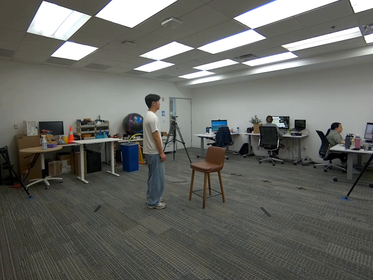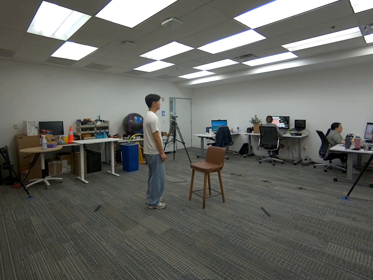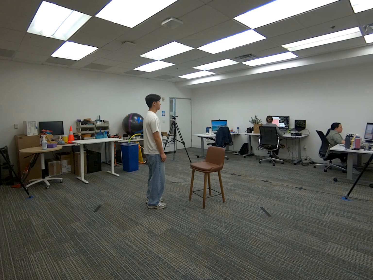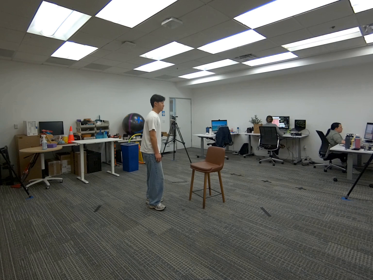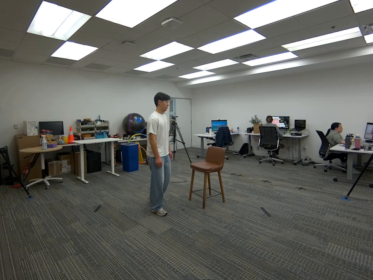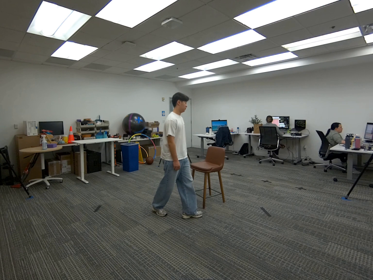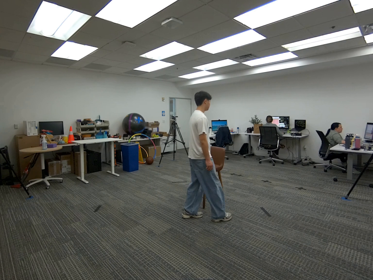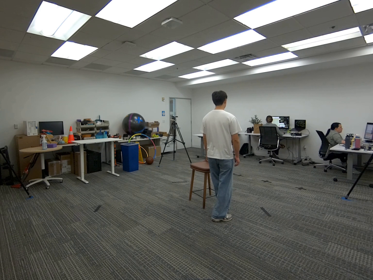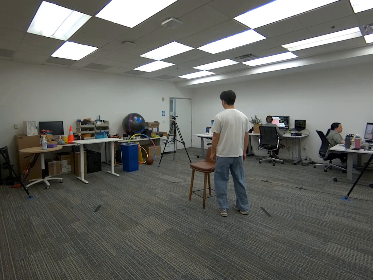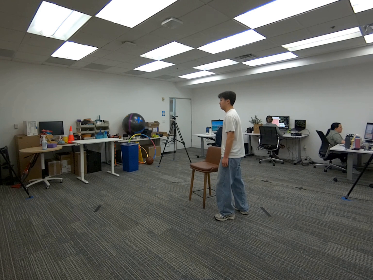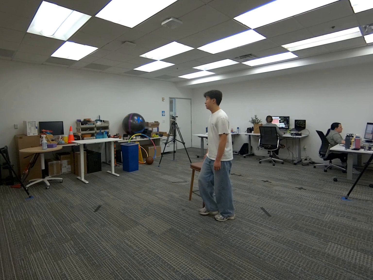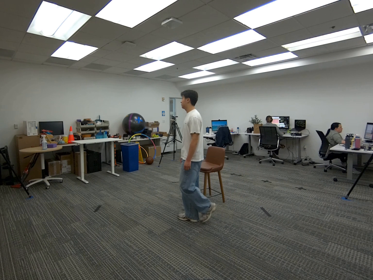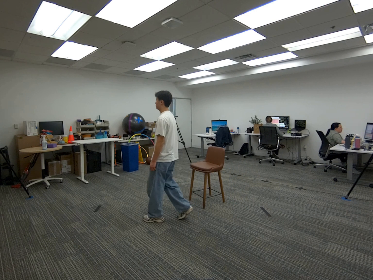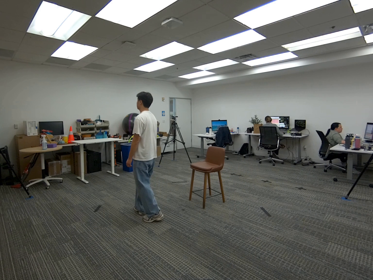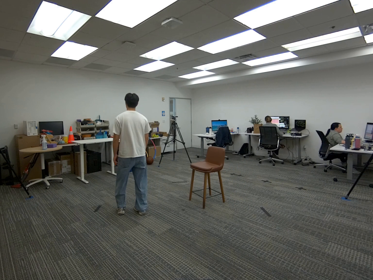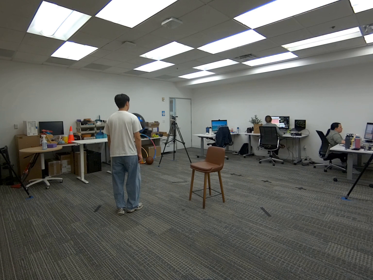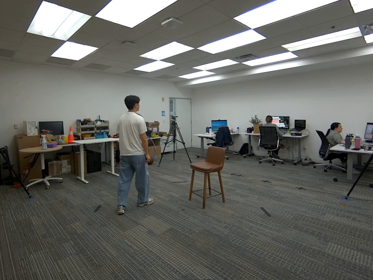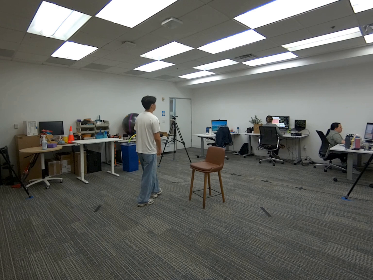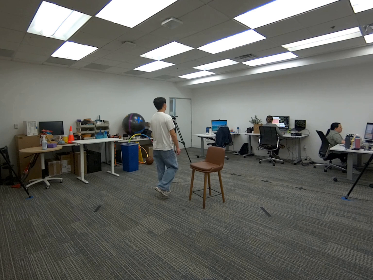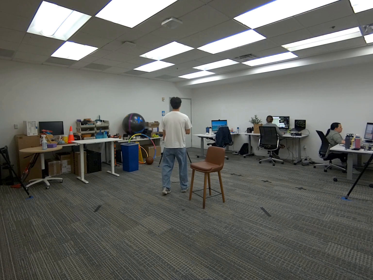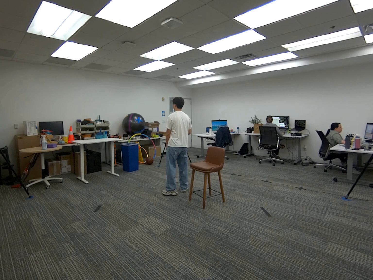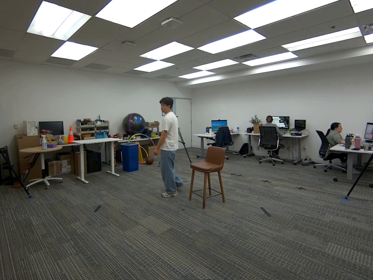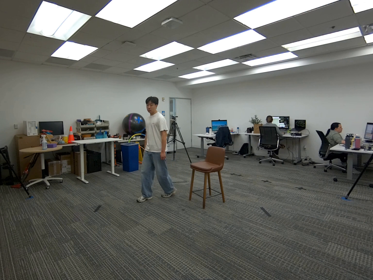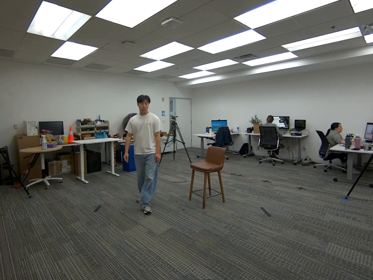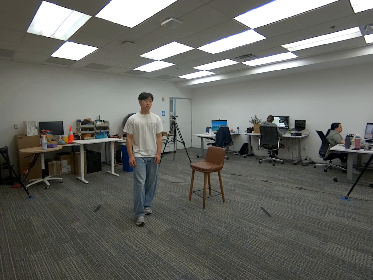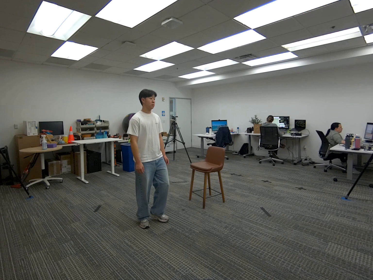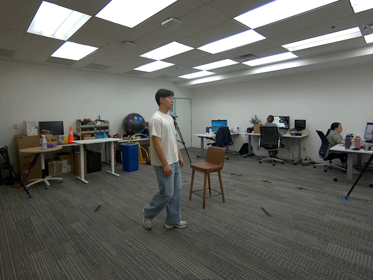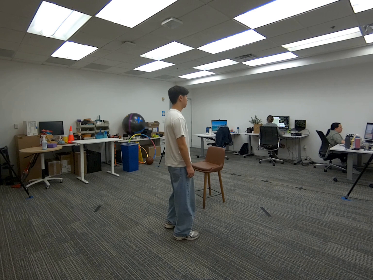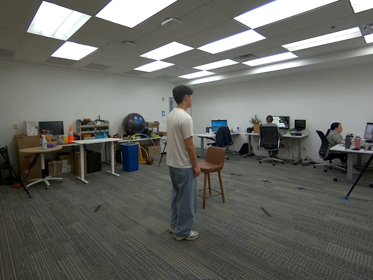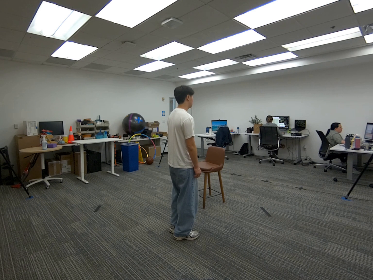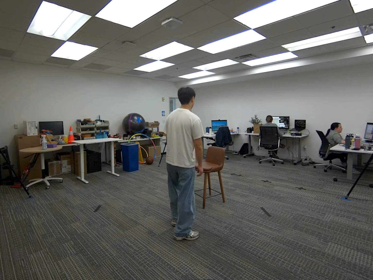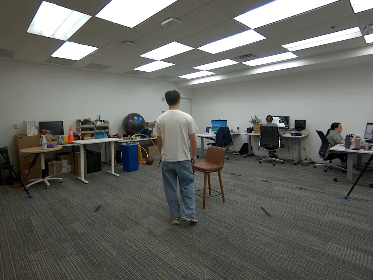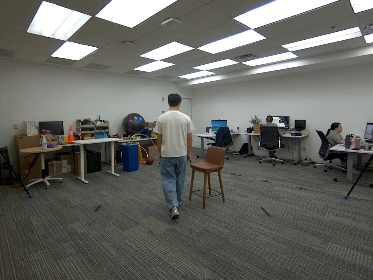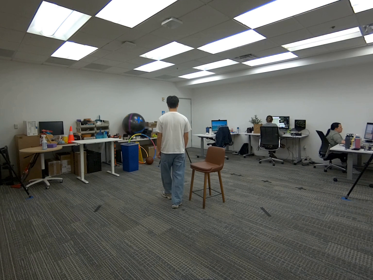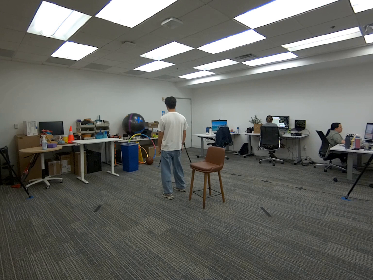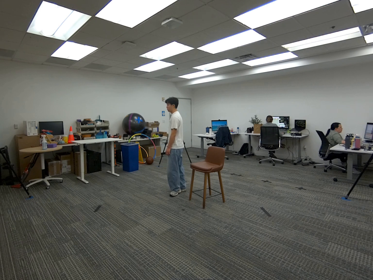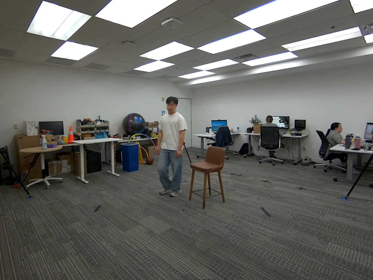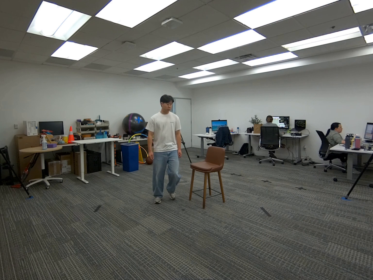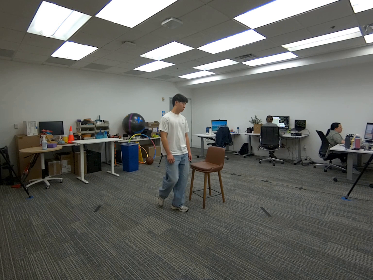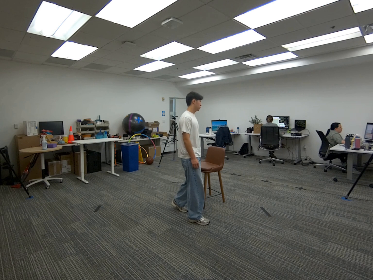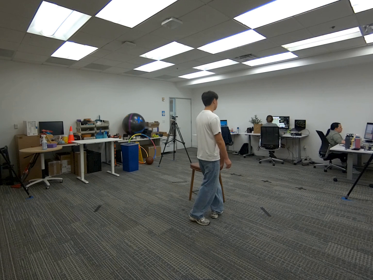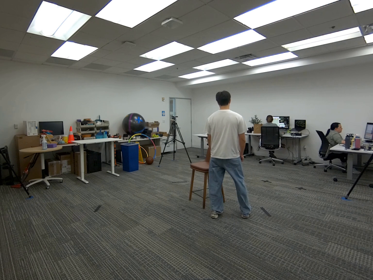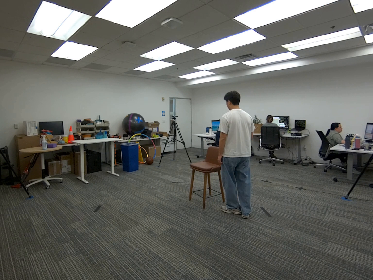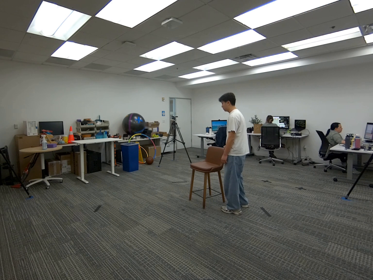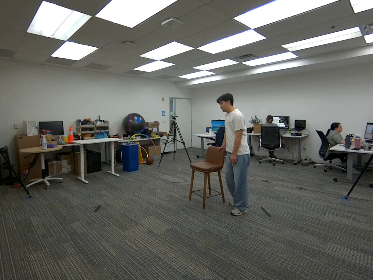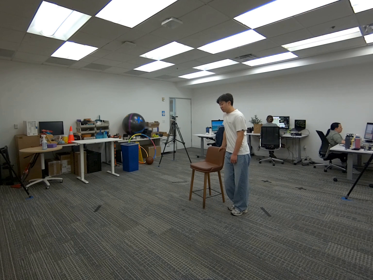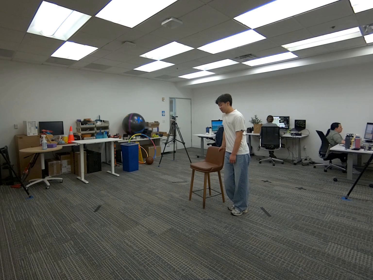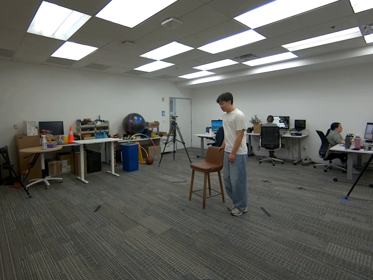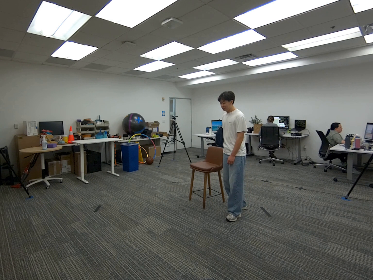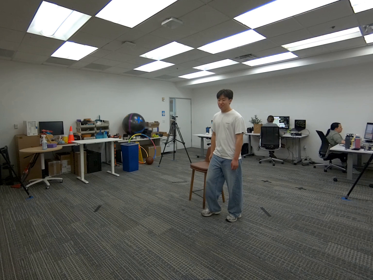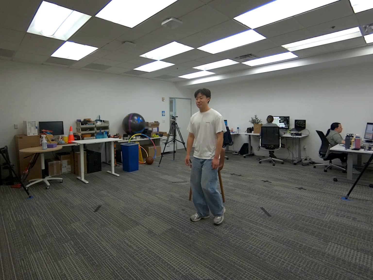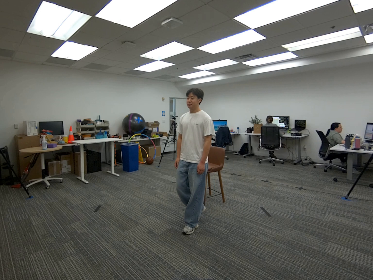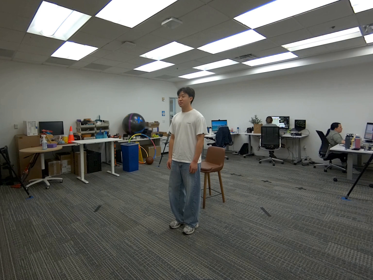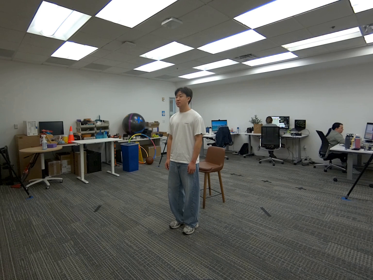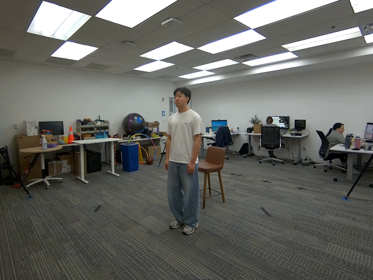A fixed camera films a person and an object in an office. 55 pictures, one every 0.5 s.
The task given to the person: Walk over to the tall bar stool and lean on the tall bar stool for a brief moment. Step away from the bar stool.
